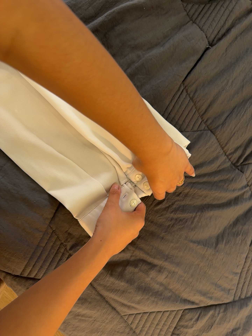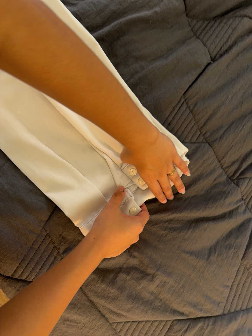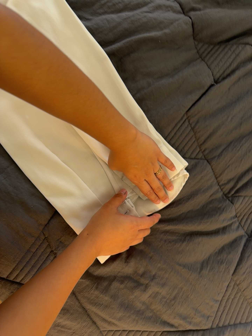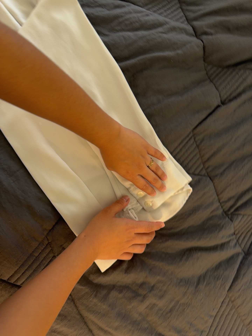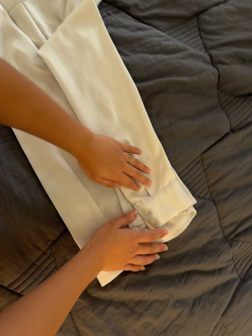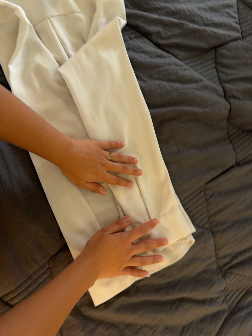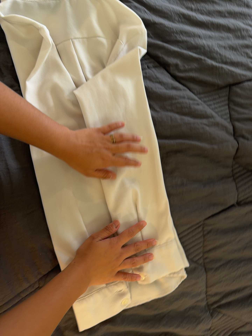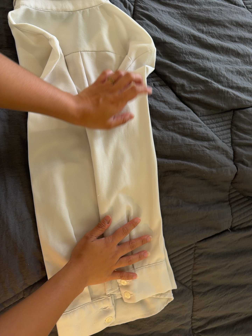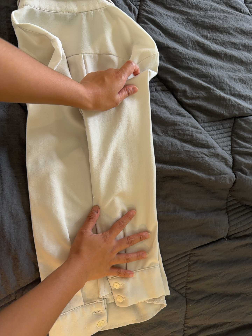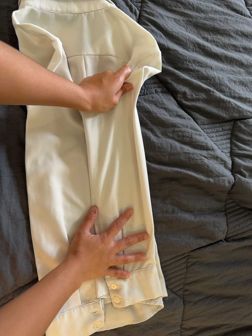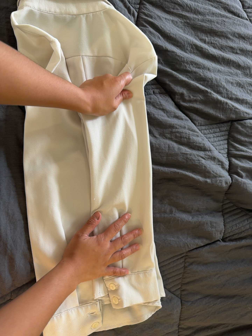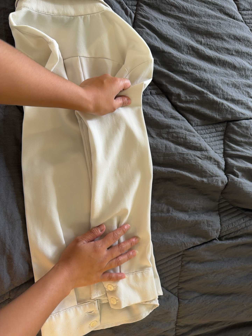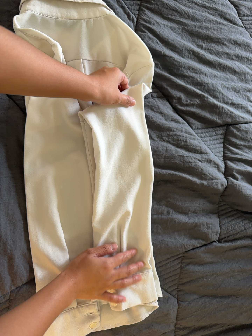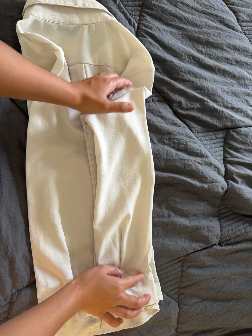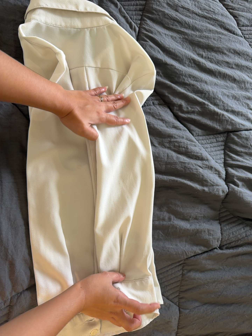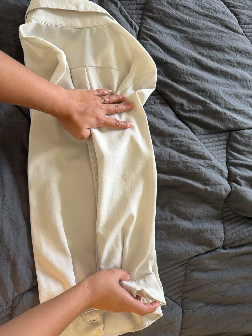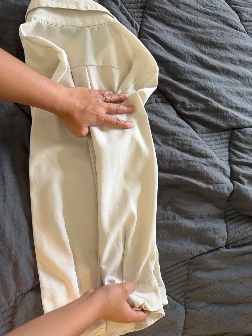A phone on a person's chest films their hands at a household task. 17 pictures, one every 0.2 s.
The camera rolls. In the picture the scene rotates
clockwise.
The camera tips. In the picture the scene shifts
downward.
0.0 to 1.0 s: The camera travels to its left and toward the top of its view, about 10 cm. Its aim tips toward the top of its view by about 10 degrees, and the scene shifts downward. It rolls about its line of sight by about 25 degrees, and the scene rotates clockwise.
1.0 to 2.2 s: The camera travels toward the top of its view, about 7 cm, so close, fixed things drift downward. It rolls about its line of sight by about 15 degrees, and the scene rotates clockwise.
2.2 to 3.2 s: The camera shifts only a little, or ends up much as it began.
The film runs backward here.
